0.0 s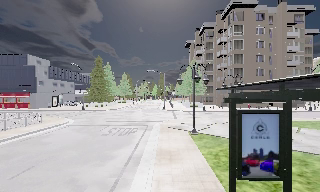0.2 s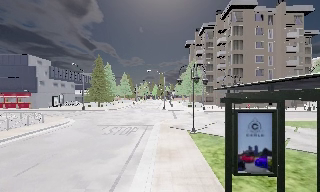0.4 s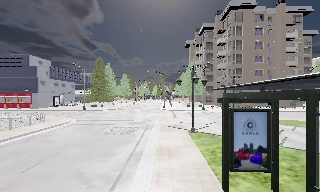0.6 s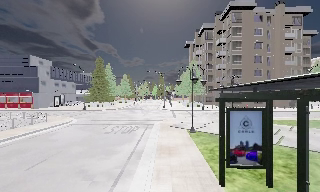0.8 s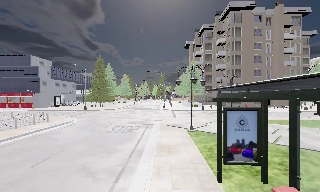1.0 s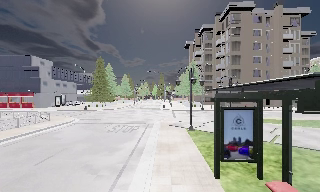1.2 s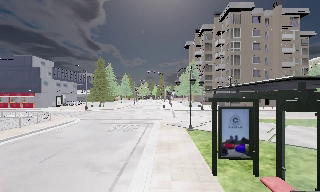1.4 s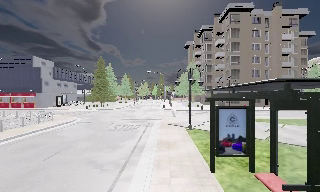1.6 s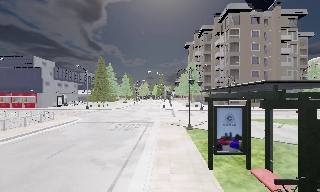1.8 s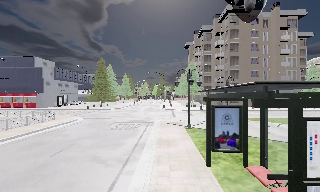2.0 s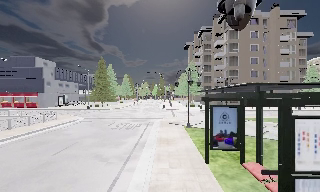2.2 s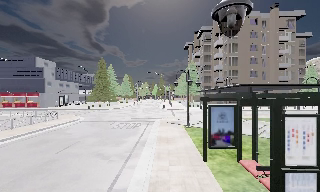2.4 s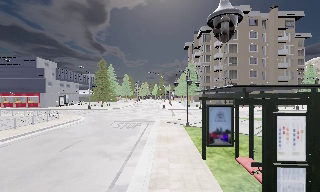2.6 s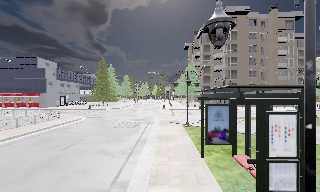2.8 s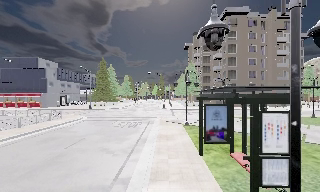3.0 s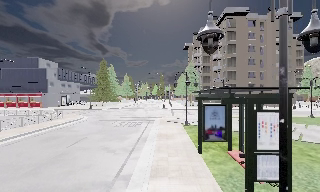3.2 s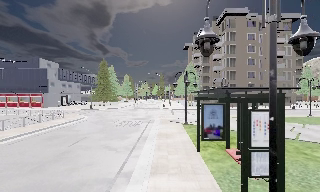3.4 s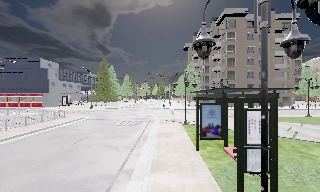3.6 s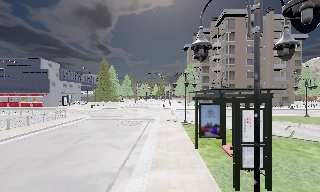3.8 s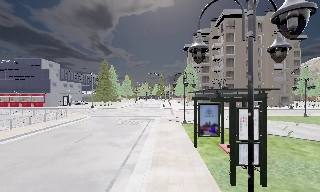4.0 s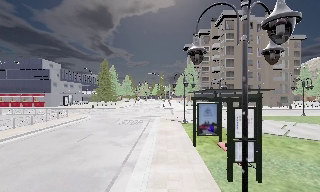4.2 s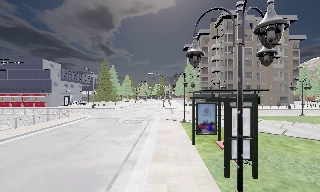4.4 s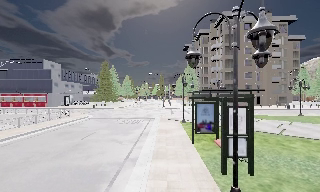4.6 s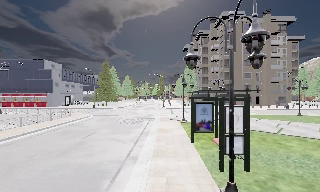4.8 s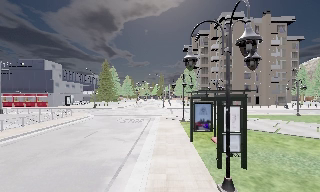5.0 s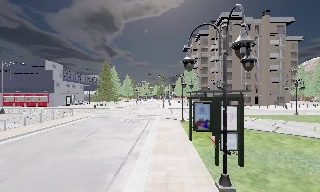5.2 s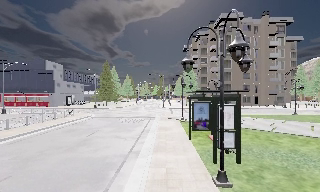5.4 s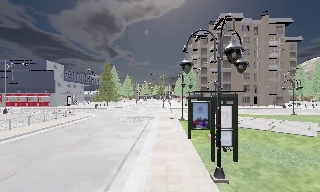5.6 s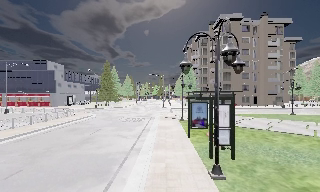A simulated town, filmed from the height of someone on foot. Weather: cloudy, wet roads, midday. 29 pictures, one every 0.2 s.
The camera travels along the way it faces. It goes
backward.
0.0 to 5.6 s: The camera travels backward, about 6 m, so what stands in front gets smaller.
The film runs backward here.
